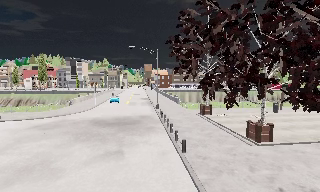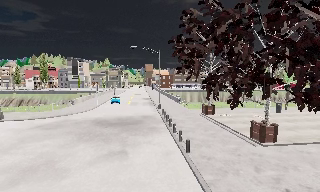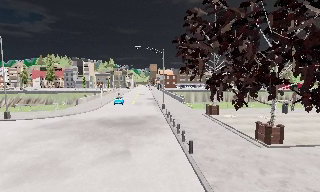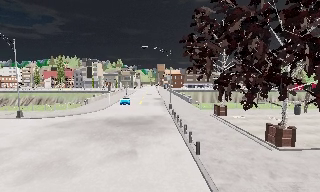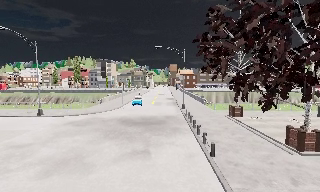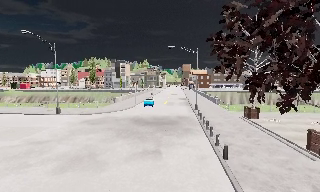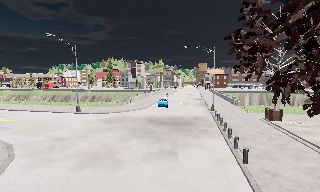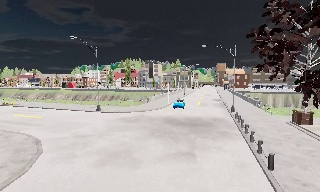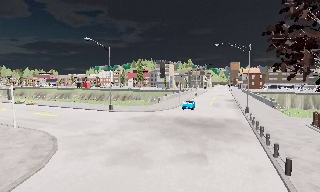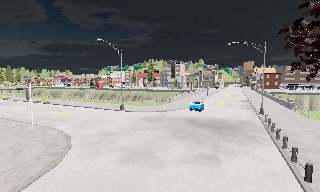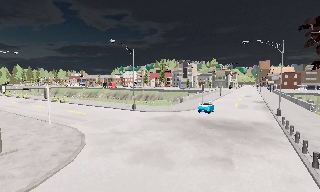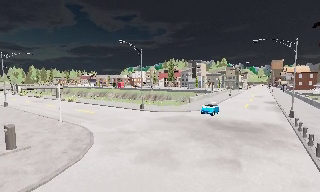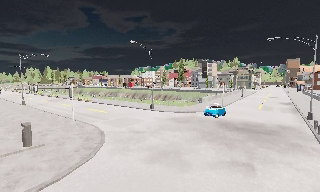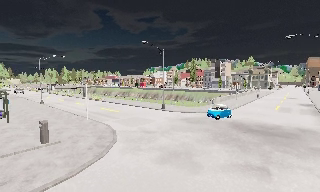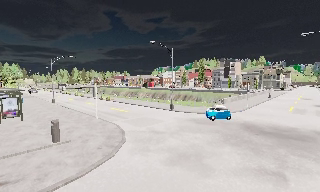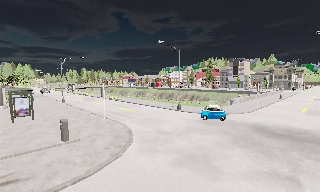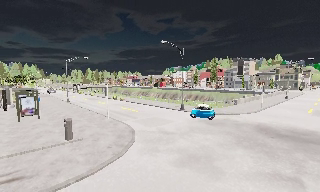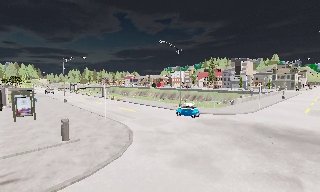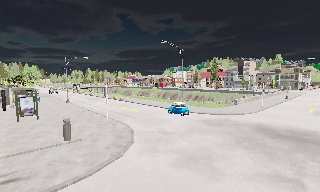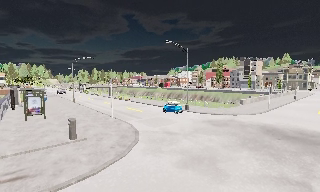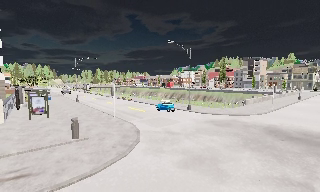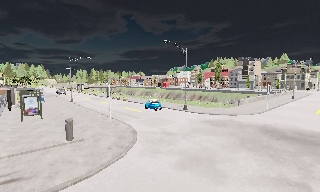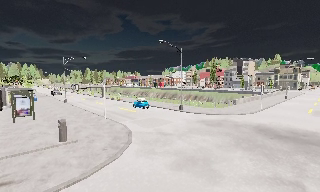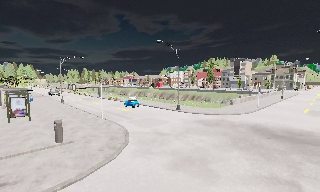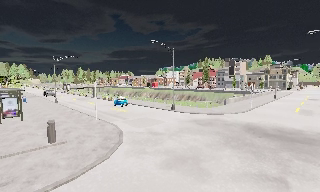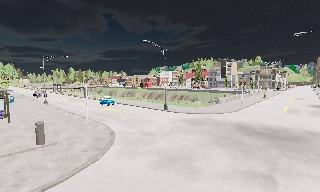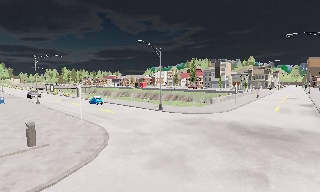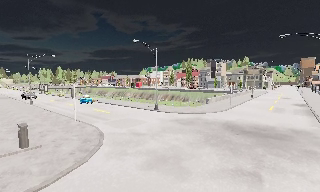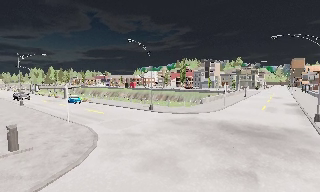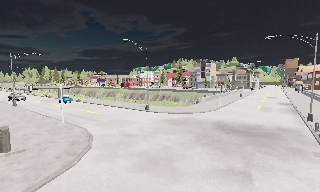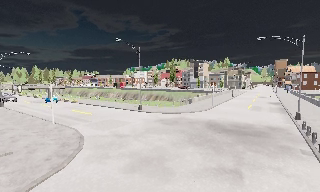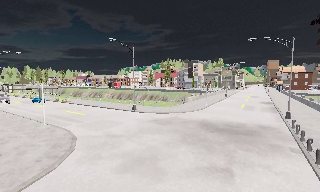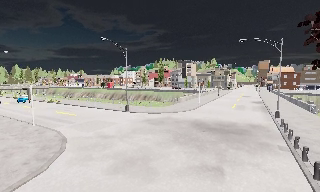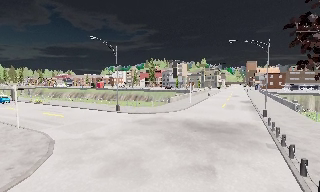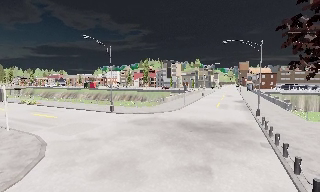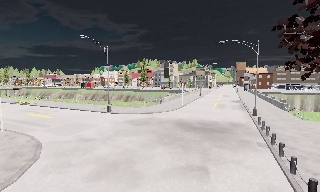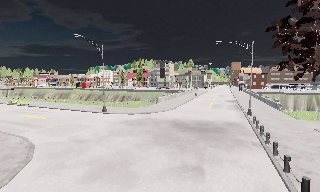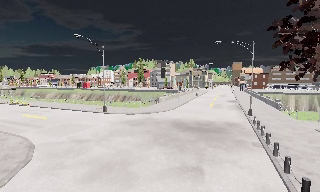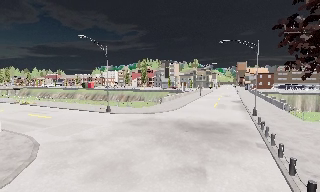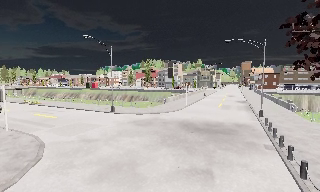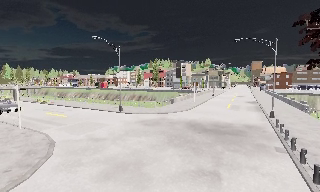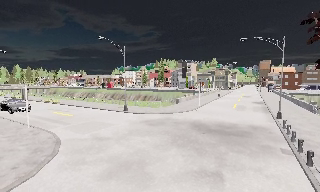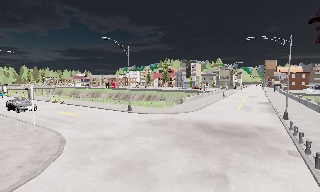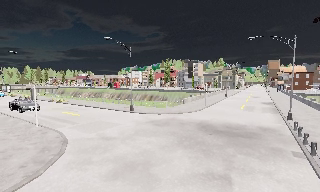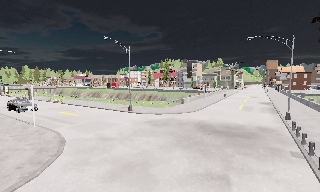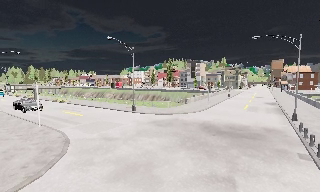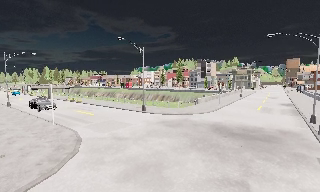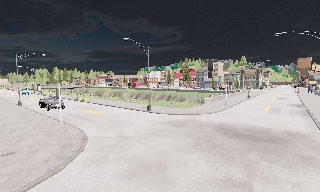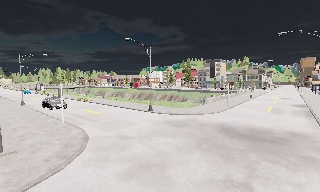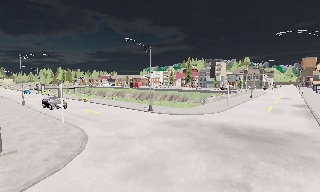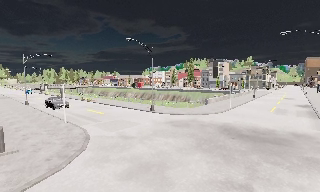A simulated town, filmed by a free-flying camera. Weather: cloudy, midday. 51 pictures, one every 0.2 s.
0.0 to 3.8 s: The scene slides to the right, as the camera pans about 55 degrees to its left. It travels forward, about 1 m.
3.8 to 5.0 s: The camera shifts only a little, or ends up much as it began.
5.0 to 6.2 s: The camera swings to its right by about 10 degrees, and the scene slides to the left.
6.2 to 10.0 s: The camera travels forward and to its right, about 1 m, so what stands in front looms larger.
The film runs forward here.
